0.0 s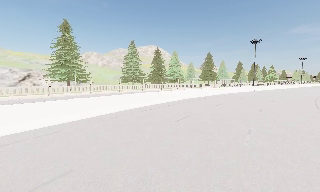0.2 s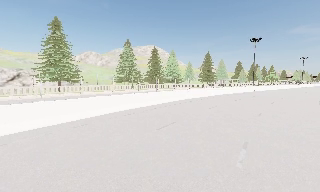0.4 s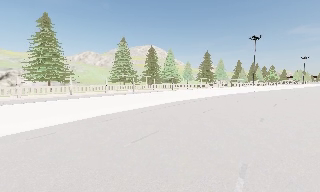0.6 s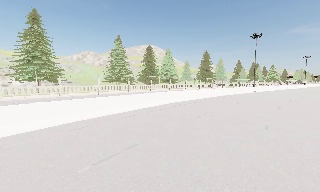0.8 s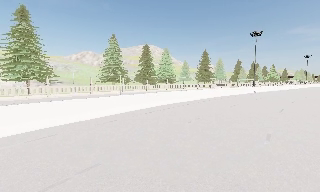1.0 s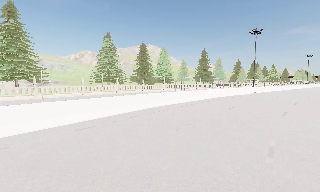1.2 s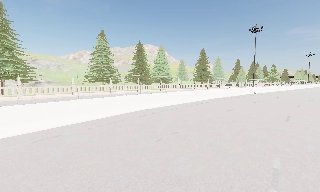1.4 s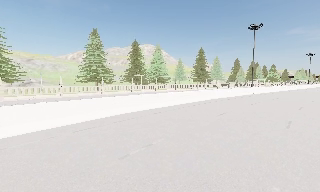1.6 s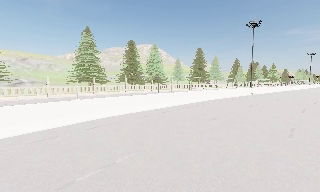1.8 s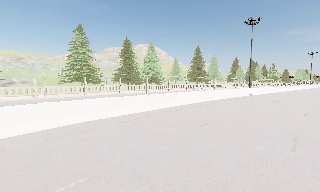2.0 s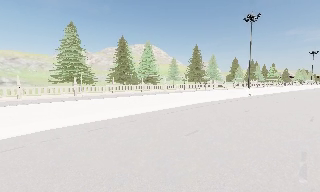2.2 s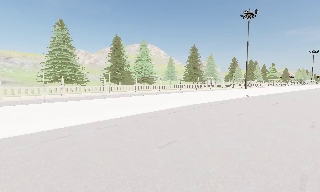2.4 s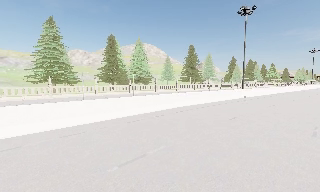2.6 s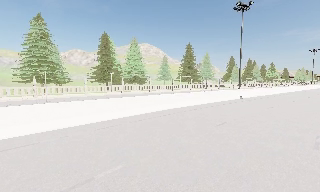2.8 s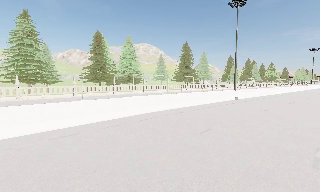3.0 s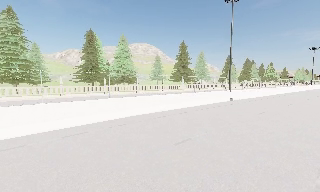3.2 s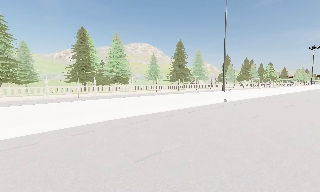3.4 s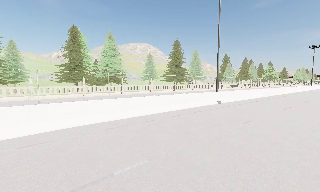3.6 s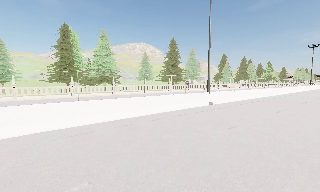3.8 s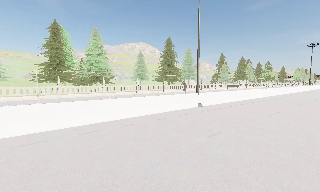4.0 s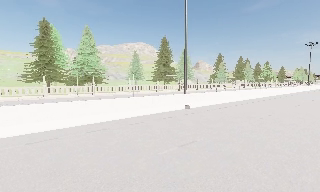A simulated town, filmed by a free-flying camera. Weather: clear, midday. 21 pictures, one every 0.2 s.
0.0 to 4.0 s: The camera travels forward and to its right, about 30 m, so what stands in front looms larger.
The film runs forward here.
